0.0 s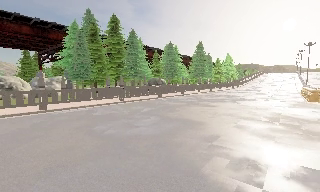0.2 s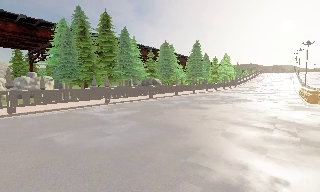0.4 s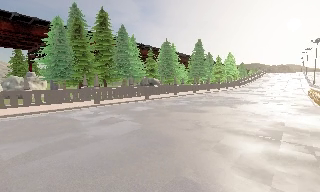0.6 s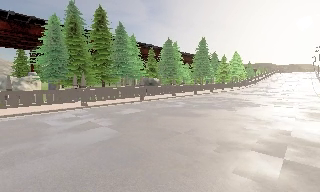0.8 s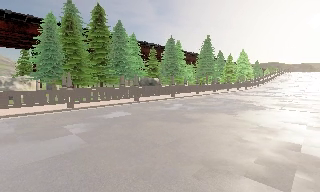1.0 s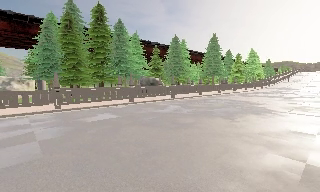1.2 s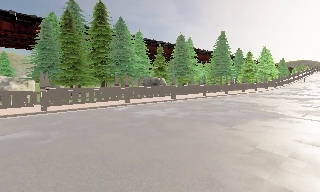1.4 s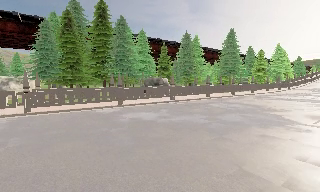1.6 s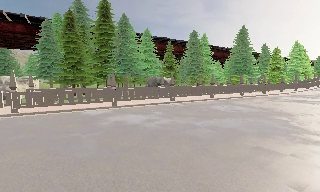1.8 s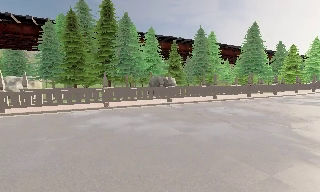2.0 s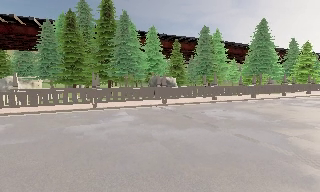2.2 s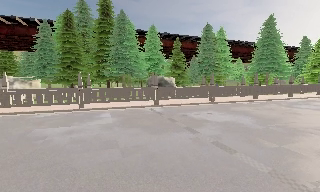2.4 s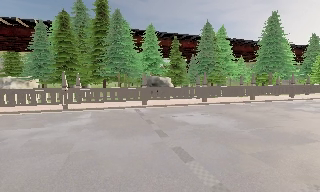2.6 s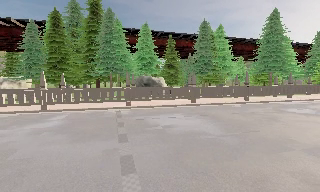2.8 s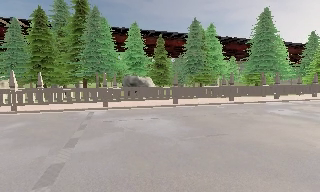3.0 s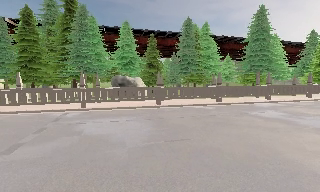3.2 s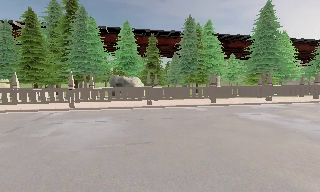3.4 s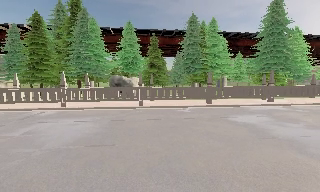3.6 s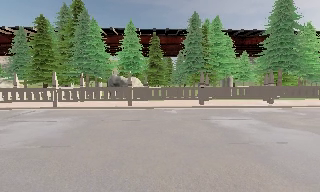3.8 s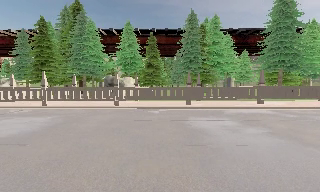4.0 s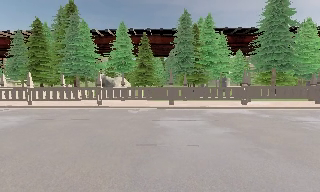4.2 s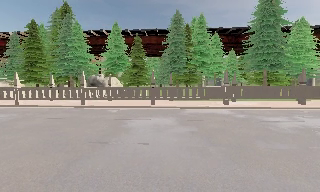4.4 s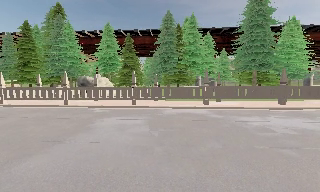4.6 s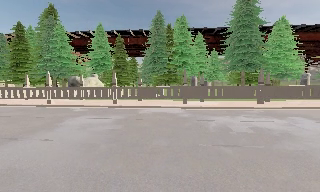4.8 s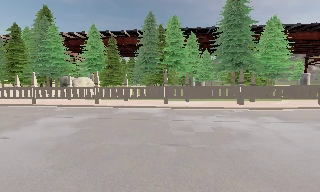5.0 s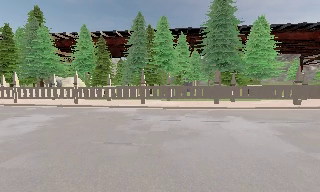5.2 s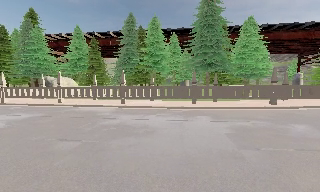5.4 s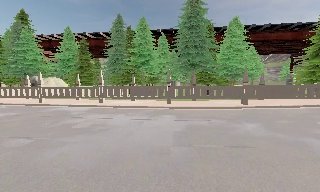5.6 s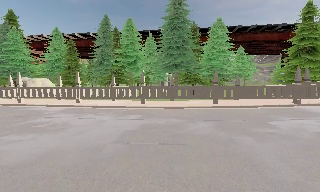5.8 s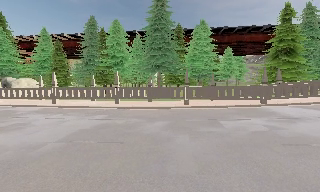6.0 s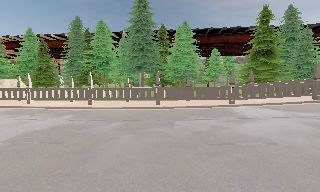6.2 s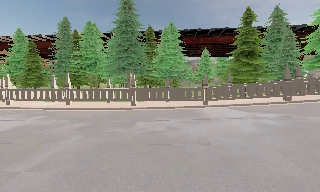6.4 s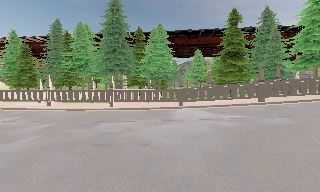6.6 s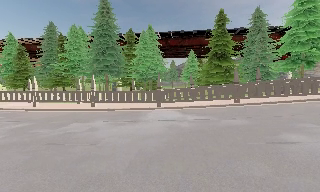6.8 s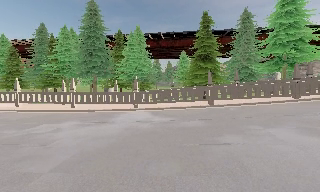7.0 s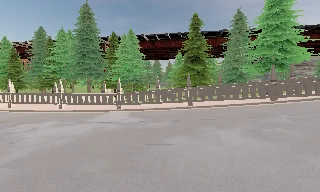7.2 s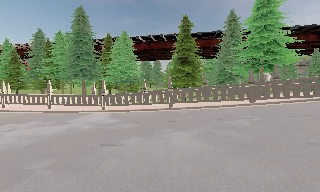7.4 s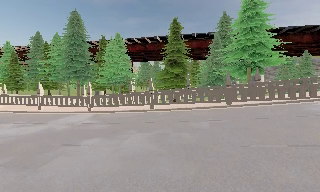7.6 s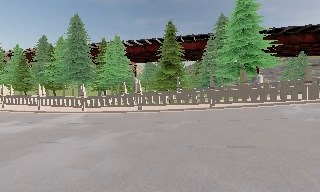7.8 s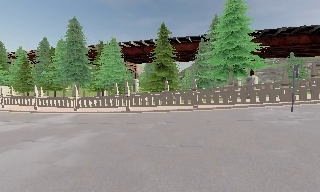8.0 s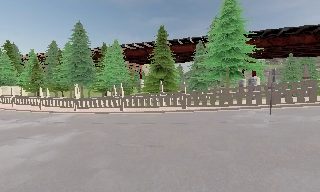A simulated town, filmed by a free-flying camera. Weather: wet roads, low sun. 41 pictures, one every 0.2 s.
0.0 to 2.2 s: The camera pans to its left, which is counterclockwise from overhead, by about 30 degrees. It travels to its right and forward, about 18 m, so close, fixed things drift to the left.
2.2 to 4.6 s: The camera pans to its left, which is counterclockwise from overhead, by about 25 degrees. It travels to its right, about 20 m, so close, fixed things drift to the left.
4.6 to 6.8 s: The camera travels to its right, about 25 m, so close, fixed things drift to the left.
6.8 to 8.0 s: The camera pans to its left, which is counterclockwise from overhead, by about 15 degrees. It travels to its right, about 11 m, so close, fixed things drift to the left.
The film runs backward here.
